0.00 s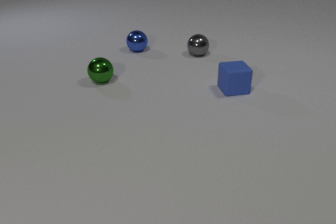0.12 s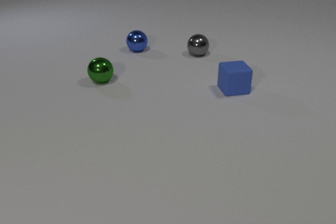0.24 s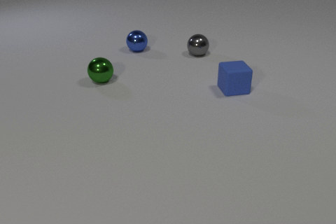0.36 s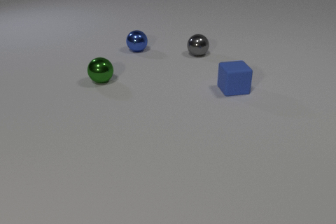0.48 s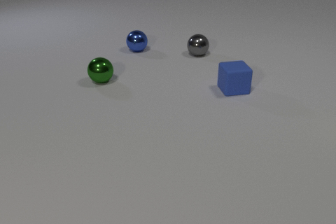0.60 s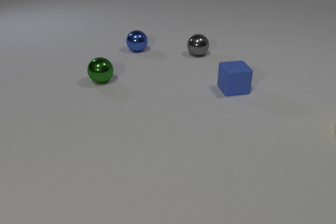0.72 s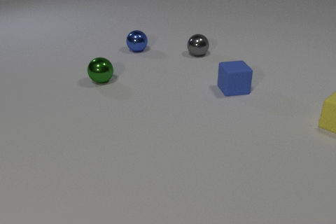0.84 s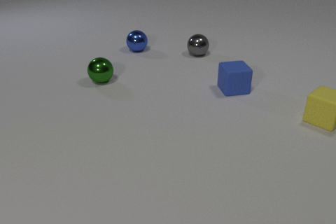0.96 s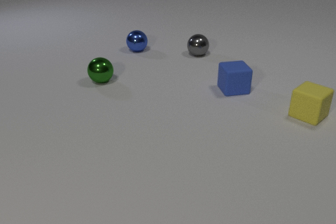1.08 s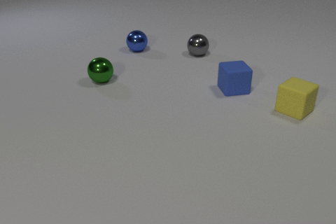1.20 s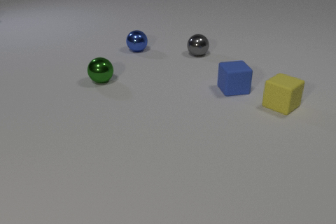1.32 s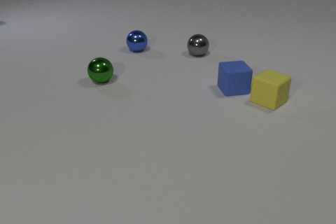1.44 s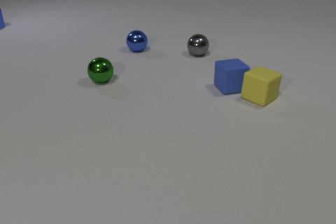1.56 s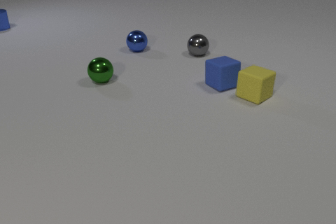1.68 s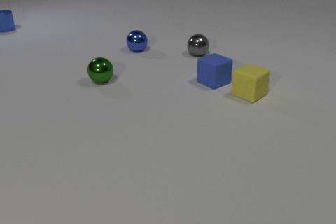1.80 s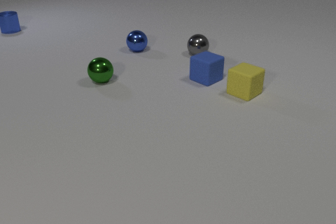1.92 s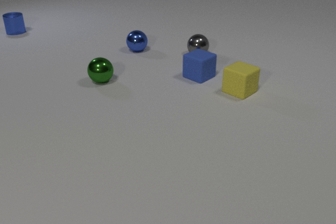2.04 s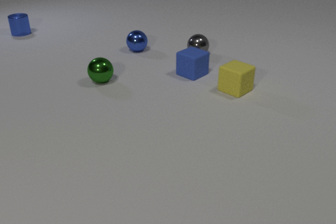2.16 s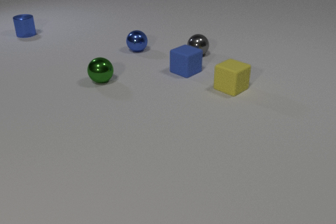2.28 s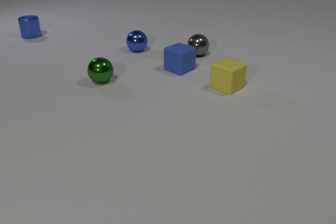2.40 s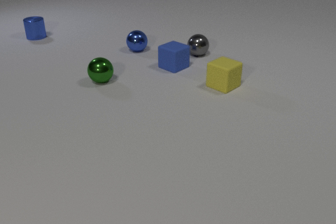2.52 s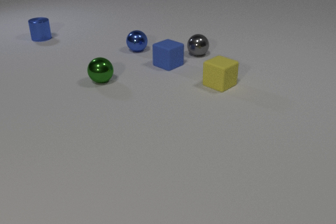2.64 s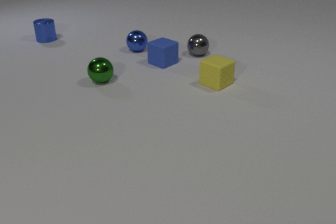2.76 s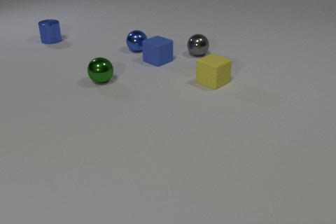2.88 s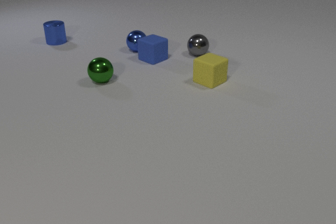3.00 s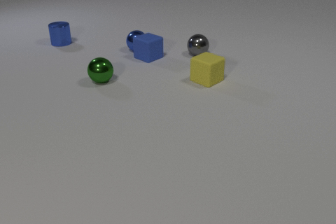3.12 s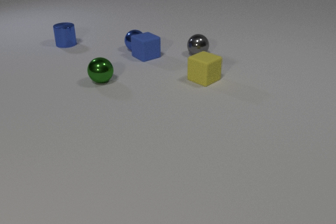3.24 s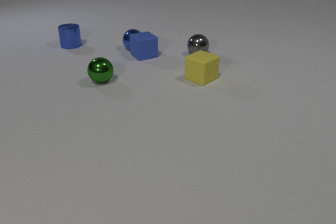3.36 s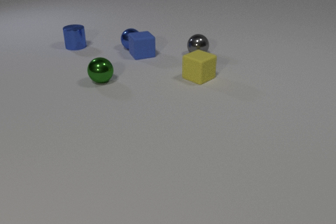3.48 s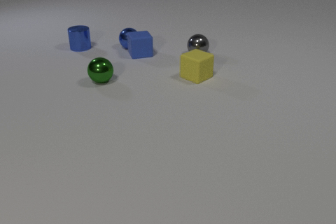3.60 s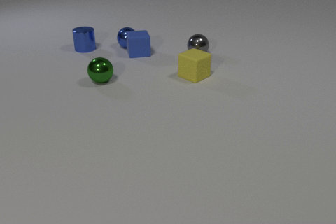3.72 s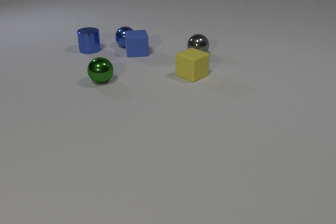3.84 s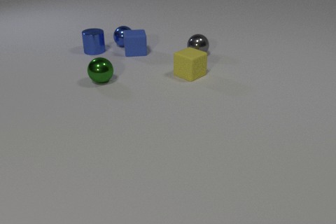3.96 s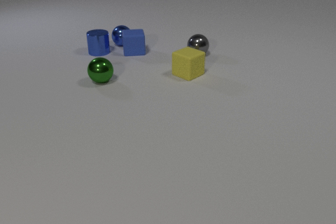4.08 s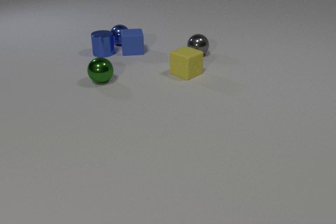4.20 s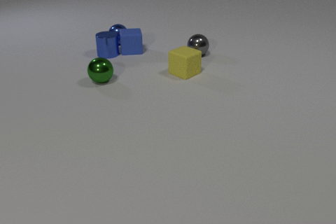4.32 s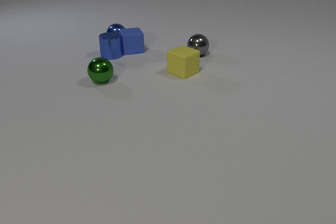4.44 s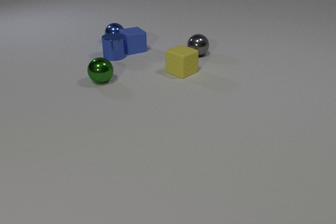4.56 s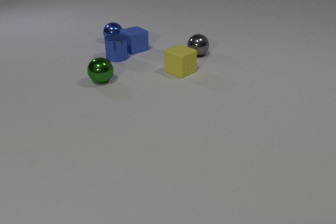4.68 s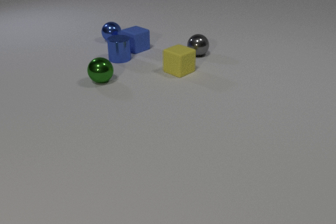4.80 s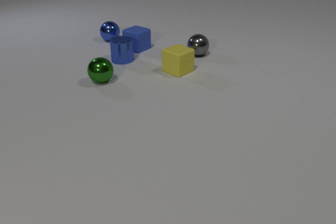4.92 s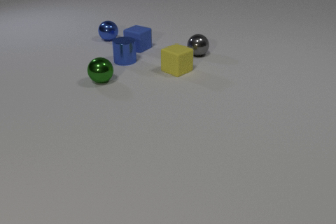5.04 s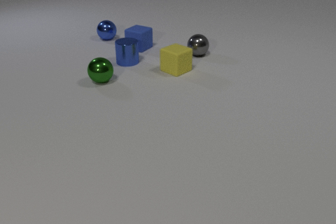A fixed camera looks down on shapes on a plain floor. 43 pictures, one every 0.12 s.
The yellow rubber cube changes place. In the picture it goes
to the left.
0.00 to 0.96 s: The yellow rubber cube comes in at the right edge, slides to the left.
0.96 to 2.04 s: The yellow rubber cube slides to the left and away from the camera. The blue rubber cube slides to the left and away from the camera, spins so that its near face slides to the right, counterclockwise seen from above. The blue metal cylinder comes in at the left edge, slides toward the camera and to the right. The yellow rubber cube and the blue rubber cube collide.
2.04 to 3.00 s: The yellow rubber cube slides to the left and away from the camera. The blue rubber cube slides to the left and away from the camera. The blue metal cylinder slides toward the camera and to the right. The blue rubber cube and the blue metal sphere collide.
3.00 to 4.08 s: The yellow rubber cube slides to the left and away from the camera. The blue rubber cube slides away from the camera and to the left, spins so that its near face slides to the left, clockwise seen from above. The blue metal cylinder slides to the right and toward the camera. The blue metal sphere rolls away from the camera and to the left.
4.08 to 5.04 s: The yellow rubber cube slides to the left and away from the camera. The blue rubber cube slides away from the camera and to the right, spins so that its near face slides to the right, counterclockwise seen from above. The blue metal cylinder slides toward the camera and to the right. The blue metal sphere rolls away from the camera and to the left. The blue rubber cube and the blue metal cylinder collide.
What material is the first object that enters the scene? rubber.
Are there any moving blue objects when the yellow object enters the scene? no.
What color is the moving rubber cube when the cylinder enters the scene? yellow.
